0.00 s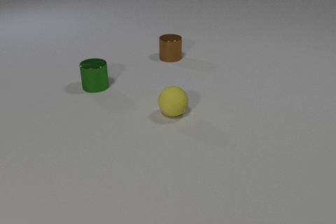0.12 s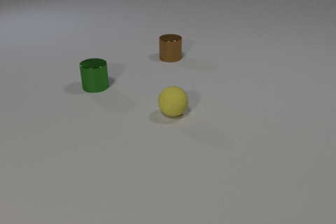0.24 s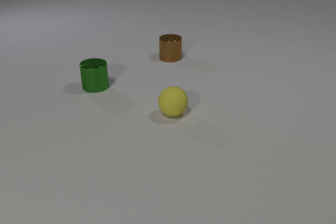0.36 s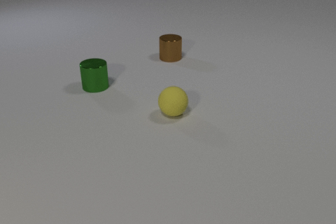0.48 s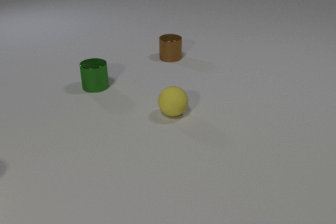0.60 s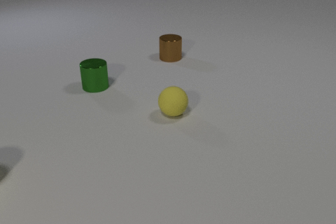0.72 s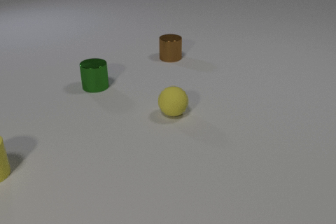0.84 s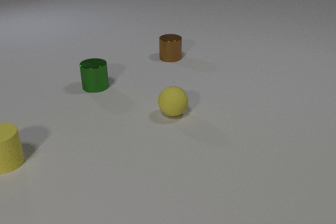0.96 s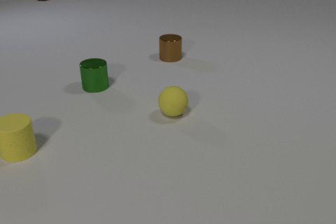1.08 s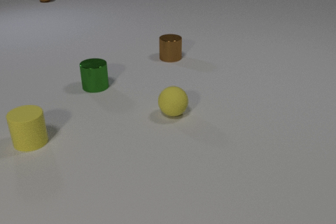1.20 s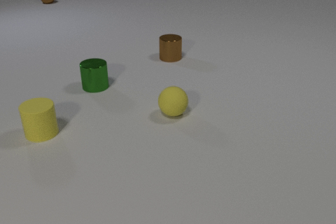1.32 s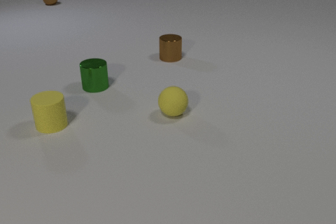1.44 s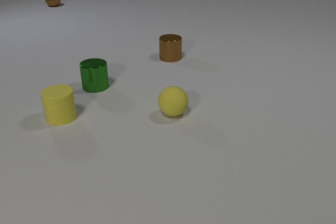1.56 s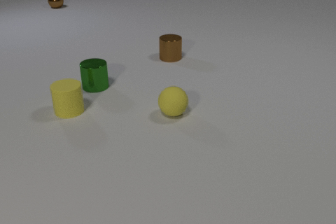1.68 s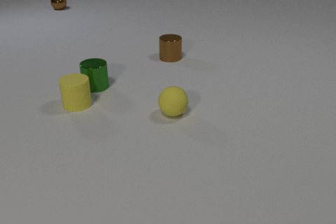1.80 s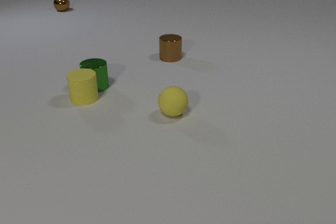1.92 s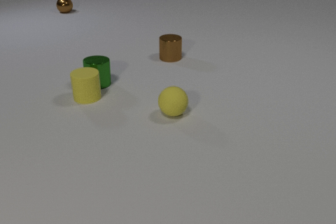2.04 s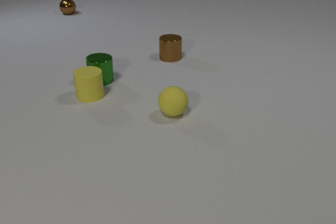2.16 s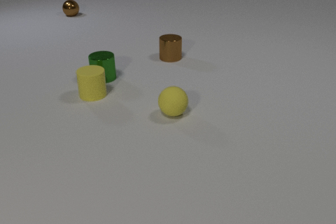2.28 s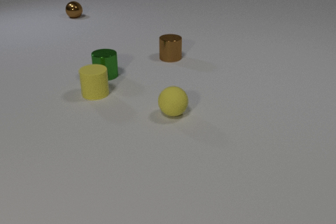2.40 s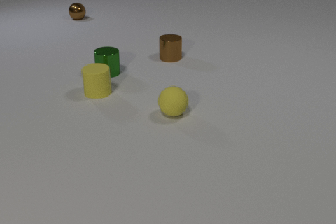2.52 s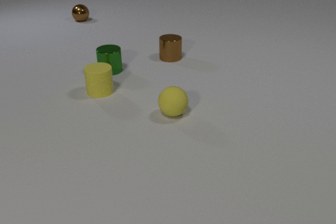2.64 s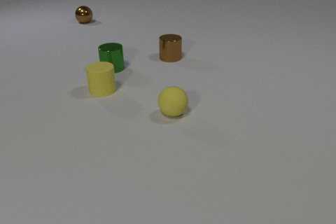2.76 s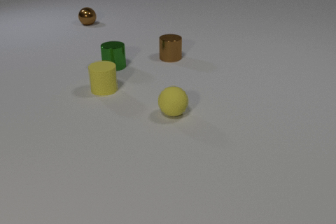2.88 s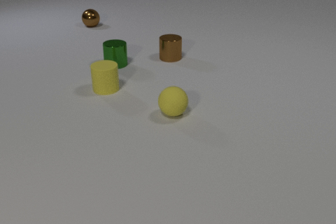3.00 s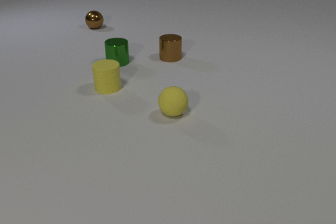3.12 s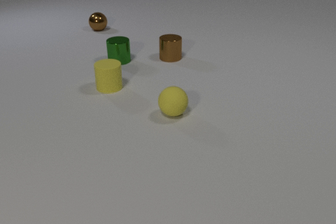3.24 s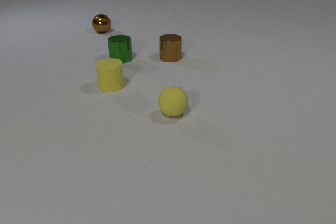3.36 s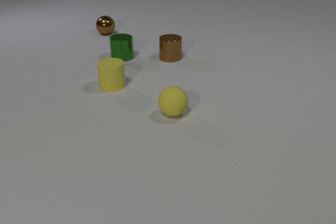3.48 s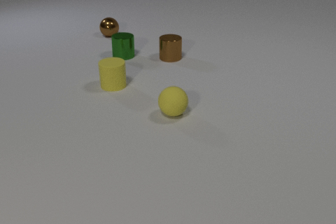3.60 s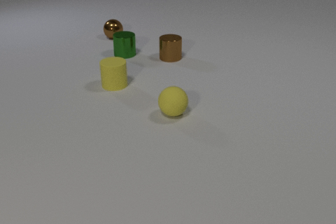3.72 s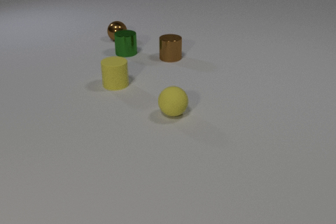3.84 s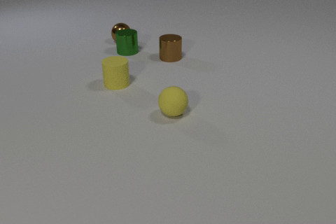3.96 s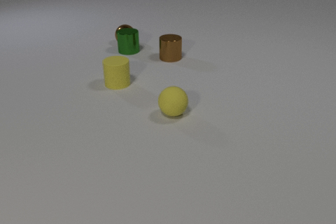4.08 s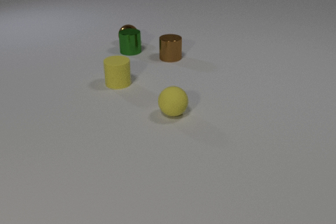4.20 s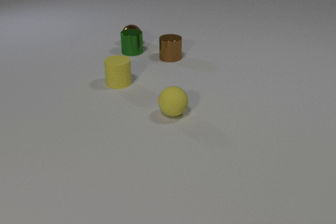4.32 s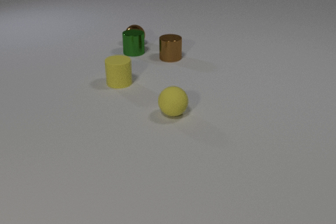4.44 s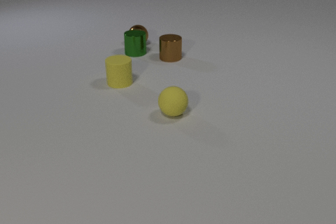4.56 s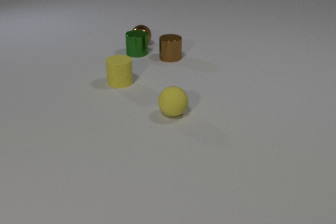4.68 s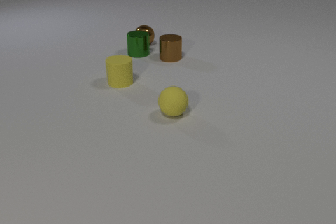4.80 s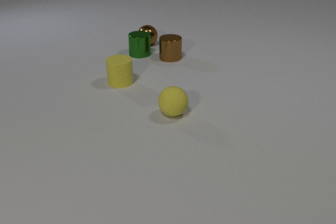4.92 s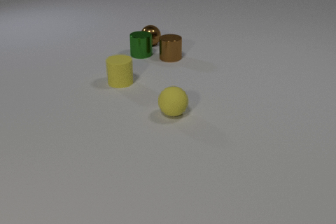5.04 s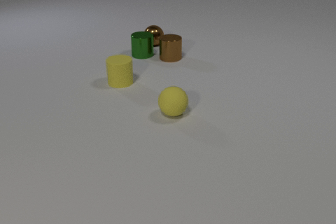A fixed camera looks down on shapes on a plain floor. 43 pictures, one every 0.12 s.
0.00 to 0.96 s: The yellow rubber cylinder comes in at the left edge, slides to the right and away from the camera. The brown metal sphere comes in at the top edge, rolls toward the camera.
0.96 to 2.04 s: The yellow rubber cylinder slides away from the camera and to the right. The green metal cylinder slides away from the camera and to the right. The brown metal sphere rolls toward the camera. The yellow rubber cylinder and the green metal cylinder collide.
2.04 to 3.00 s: The yellow rubber cylinder slides to the right and away from the camera. The green metal cylinder slides away from the camera. The brown metal sphere rolls toward the camera and to the right.
3.00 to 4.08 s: The yellow rubber cylinder slides to the right and away from the camera. The green metal cylinder slides away from the camera and to the right. The brown metal sphere rolls toward the camera and to the right. The green metal cylinder and the brown metal sphere collide.
4.08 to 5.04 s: The green metal cylinder slides to the right and toward the camera. The brown metal sphere rolls to the right.
What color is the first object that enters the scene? yellow.
What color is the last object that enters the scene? brown.
How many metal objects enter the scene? 1.
